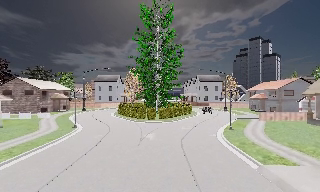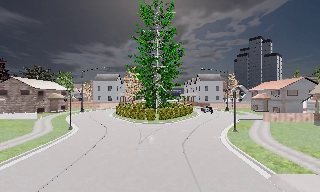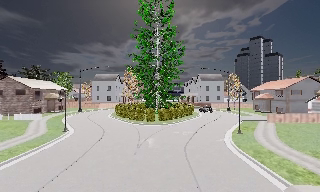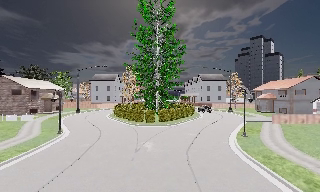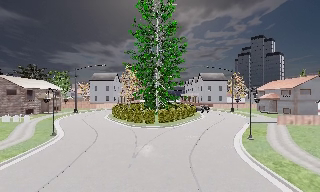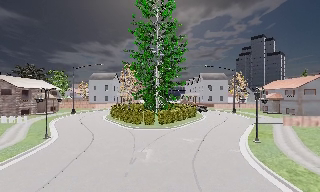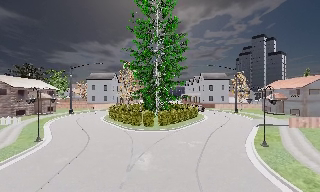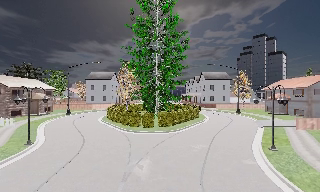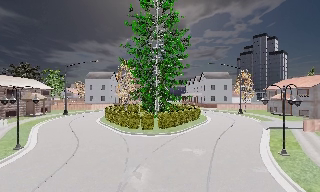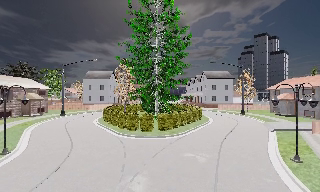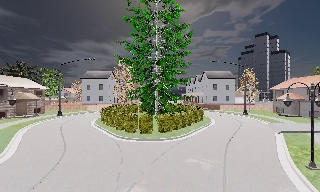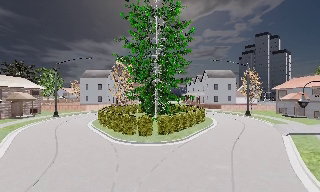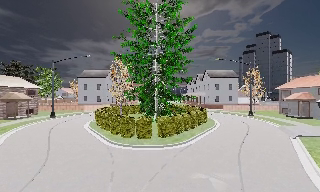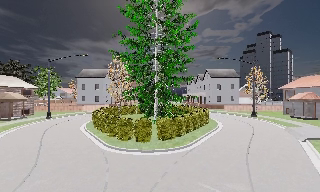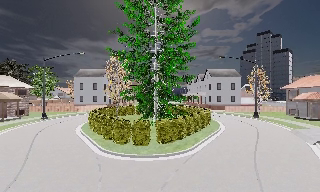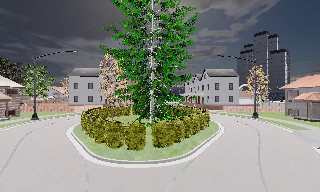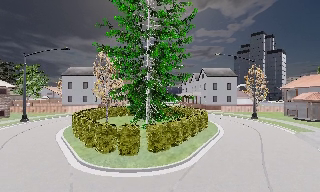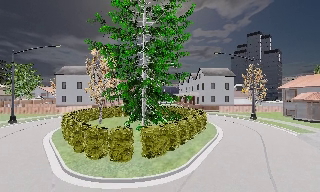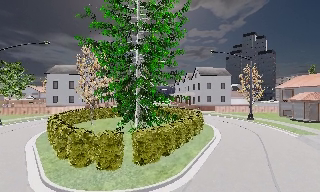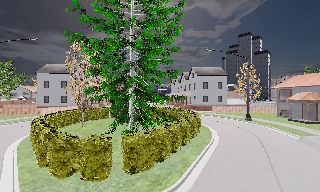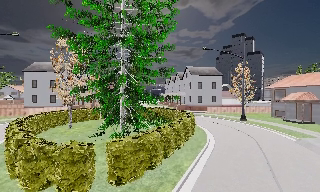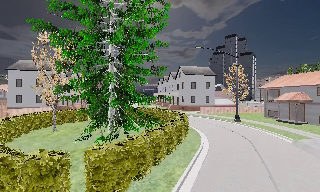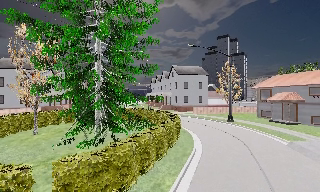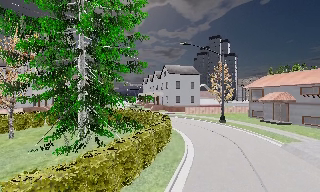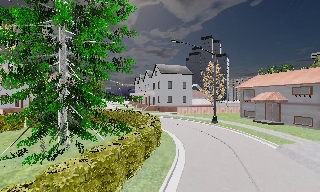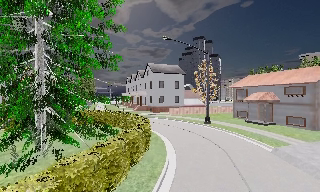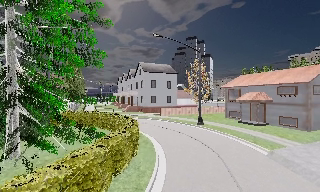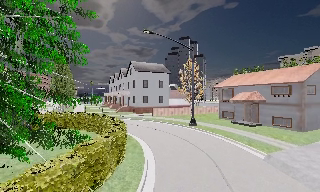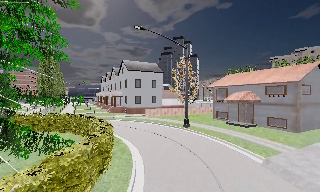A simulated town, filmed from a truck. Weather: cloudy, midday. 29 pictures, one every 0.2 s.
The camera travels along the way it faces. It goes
forward.
0.0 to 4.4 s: The camera swings to its right by about 15 degrees, and the scene slides to the left. It travels forward, about 20 m, so what stands in front looms larger.
4.4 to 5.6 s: The scene slides to the left, as the camera pans about 15 degrees to its right. It travels forward, about 6 m, so what stands in front looms larger.
The film runs forward here.
